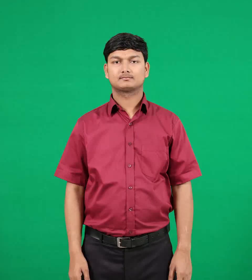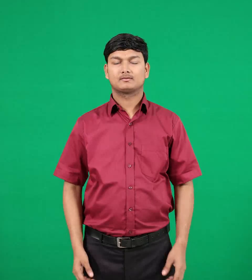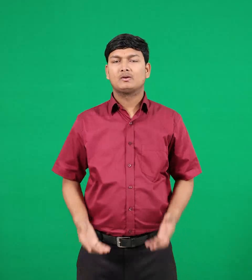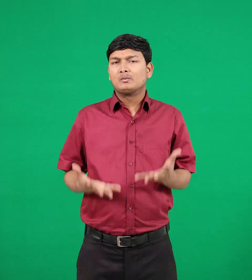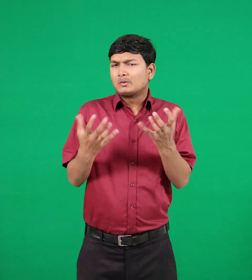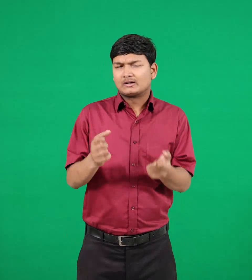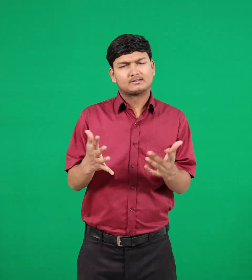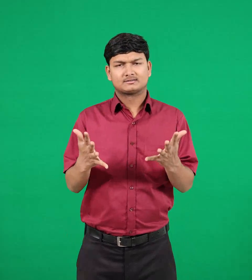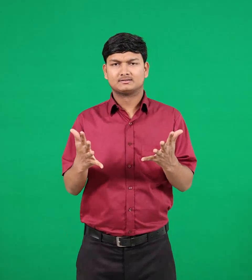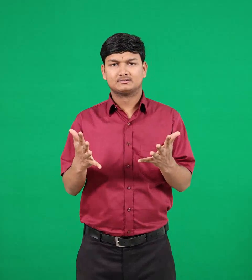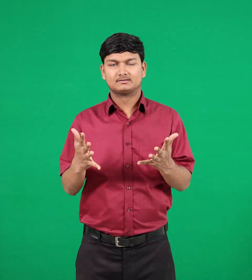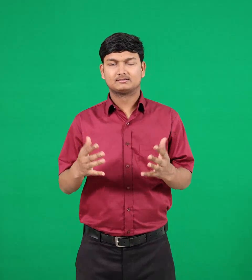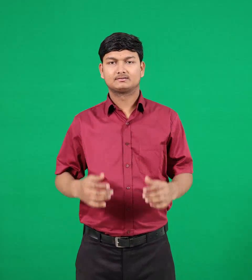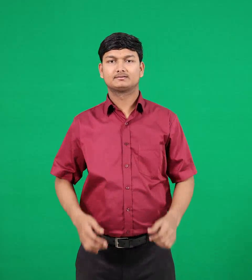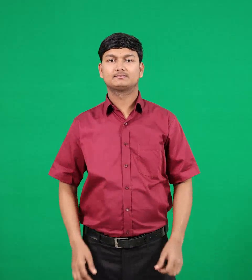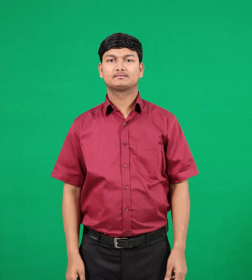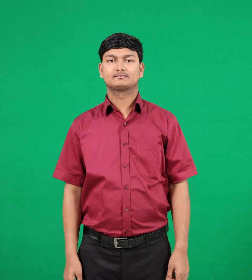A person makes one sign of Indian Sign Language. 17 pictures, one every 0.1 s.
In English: unwant
